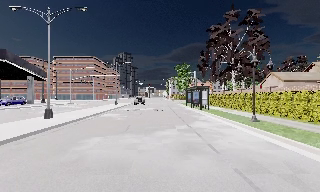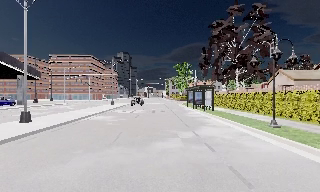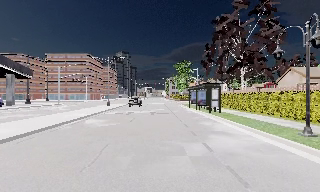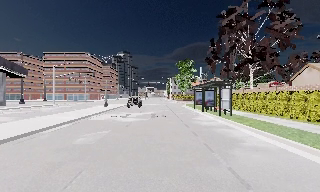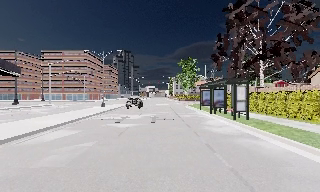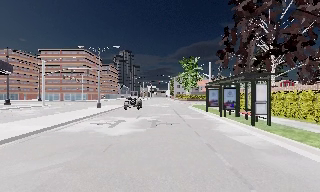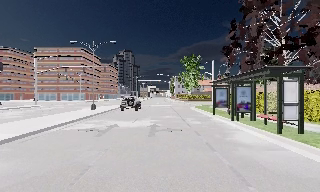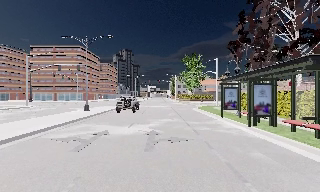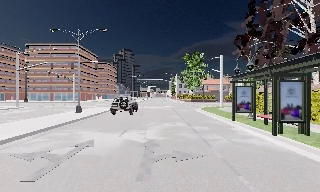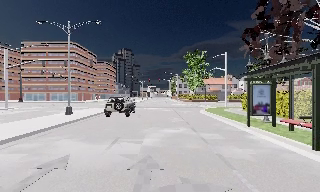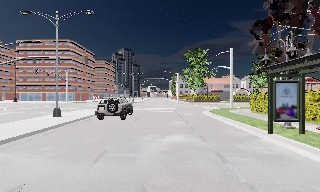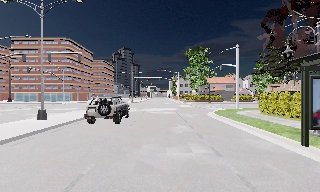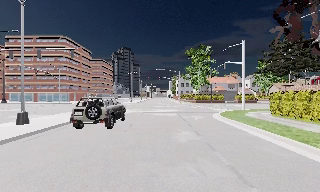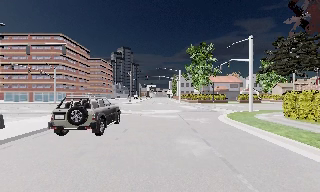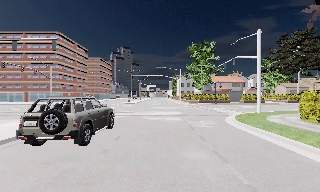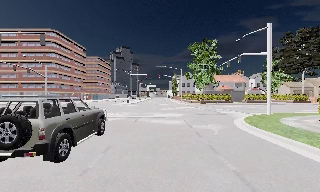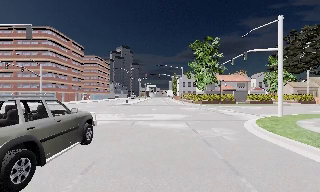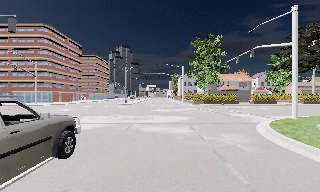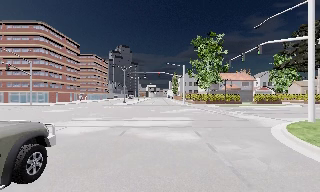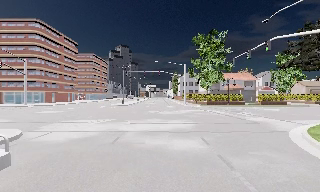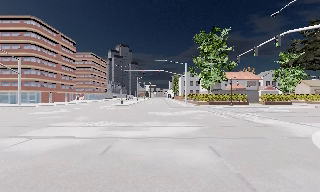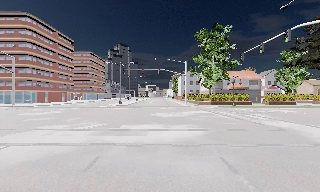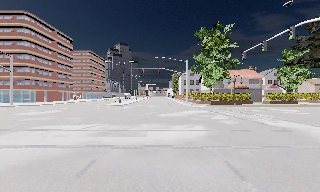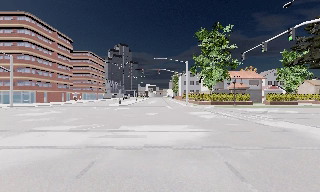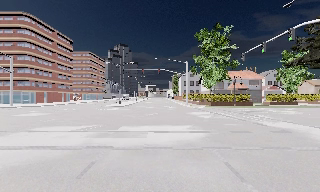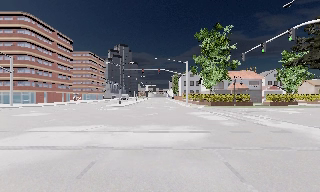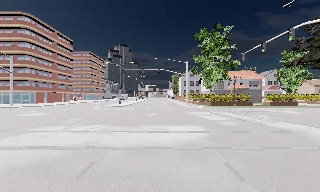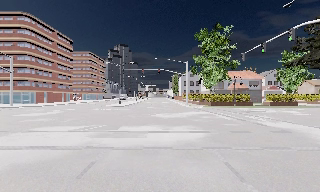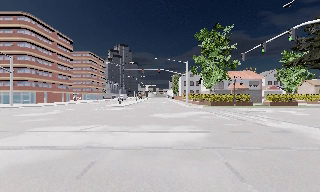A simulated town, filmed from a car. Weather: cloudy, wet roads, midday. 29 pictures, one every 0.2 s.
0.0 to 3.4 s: The camera travels forward, about 30 m, so what stands in front looms larger.
3.4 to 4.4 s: The camera travels forward, about 5 m, so what stands in front looms larger. It loses speed.
4.4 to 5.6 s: The camera keeps its place and its aim.
The film runs forward here.
